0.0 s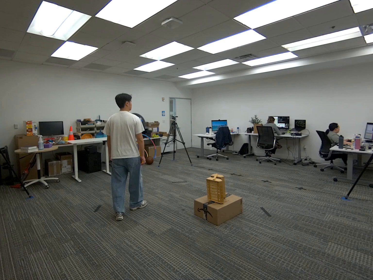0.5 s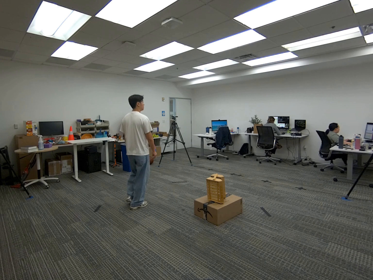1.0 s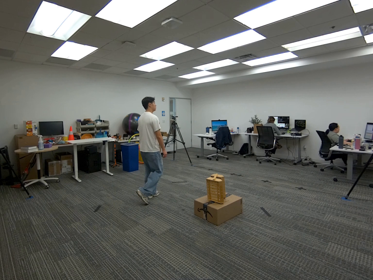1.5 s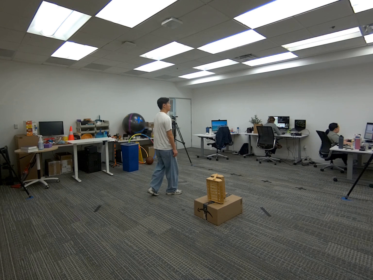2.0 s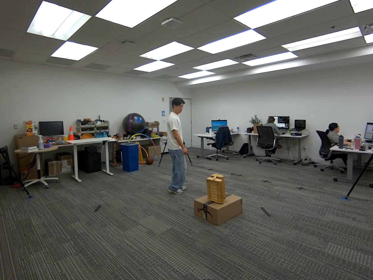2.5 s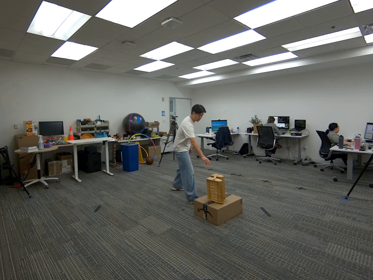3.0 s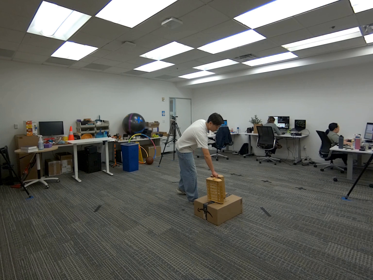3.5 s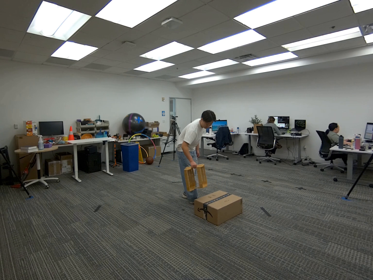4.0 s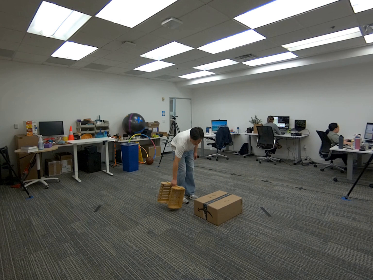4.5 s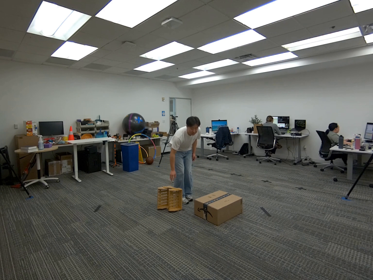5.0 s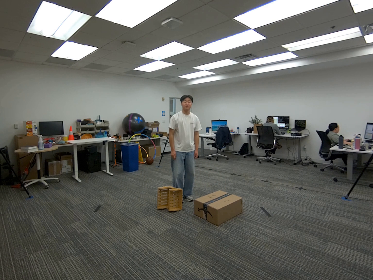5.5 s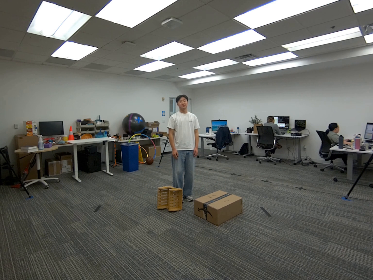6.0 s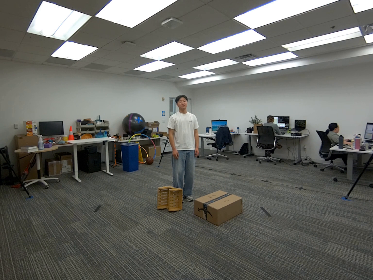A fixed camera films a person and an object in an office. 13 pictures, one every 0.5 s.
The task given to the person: Walk over to the wooden crate on the big brown box and pick up the wooden crate and place on the ground.
